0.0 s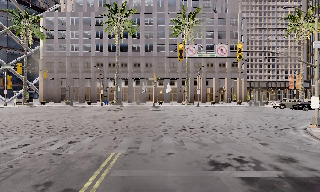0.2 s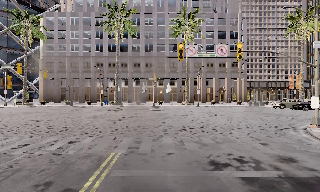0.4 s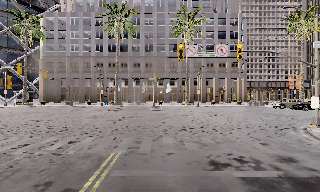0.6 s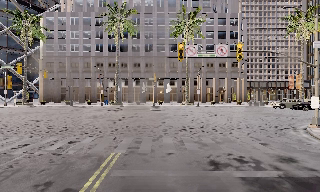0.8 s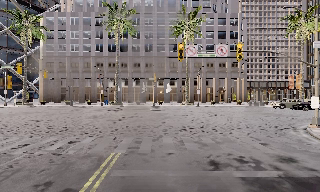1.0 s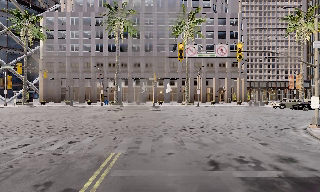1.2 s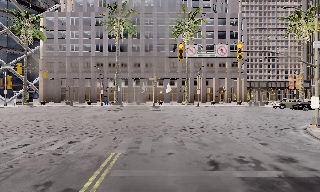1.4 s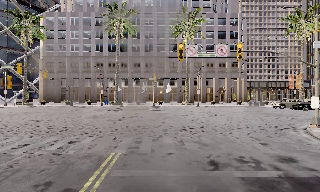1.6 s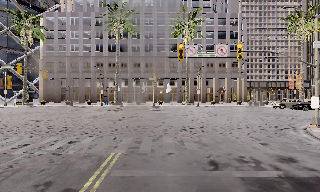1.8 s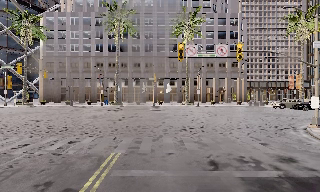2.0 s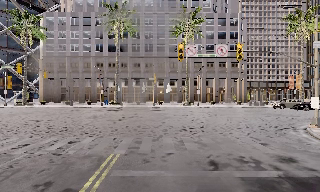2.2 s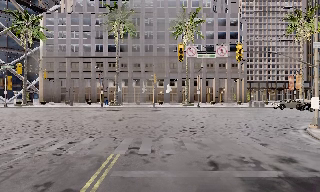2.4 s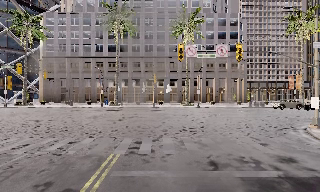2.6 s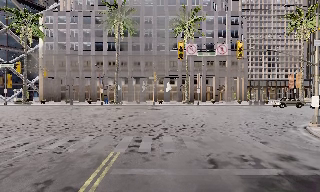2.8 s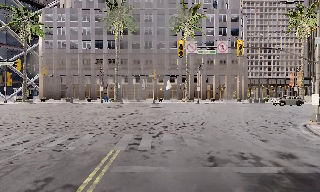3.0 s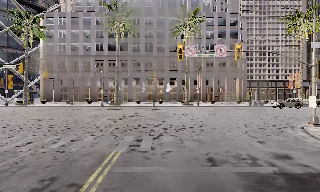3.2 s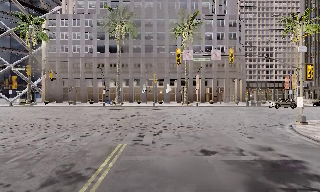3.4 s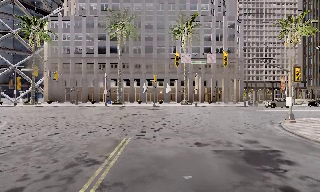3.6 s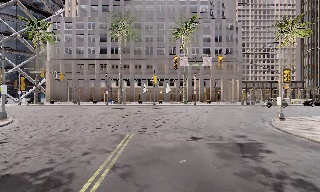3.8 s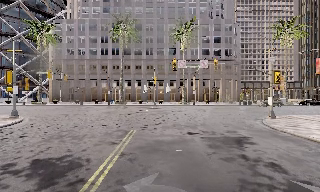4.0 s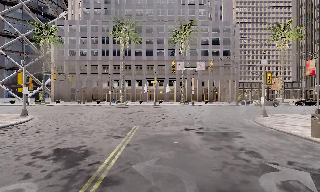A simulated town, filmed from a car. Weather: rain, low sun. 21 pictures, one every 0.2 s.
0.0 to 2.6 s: The camera keeps its place and its aim.
2.6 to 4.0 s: The camera travels backward, about 6 m, so what stands in front gets smaller. It gains speed.
The film runs backward here.
